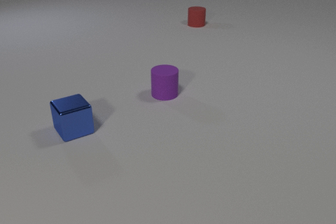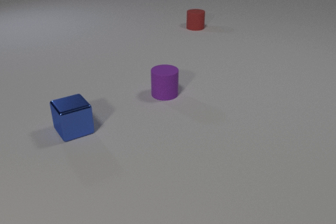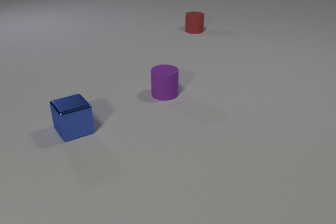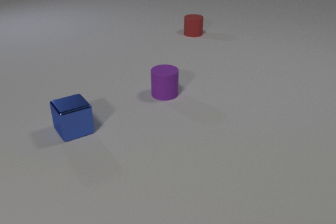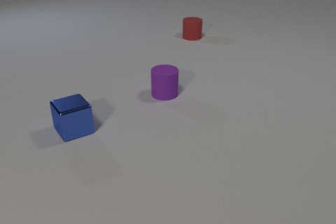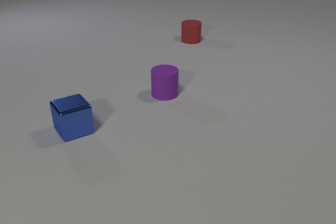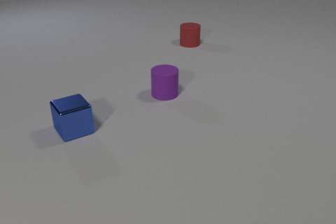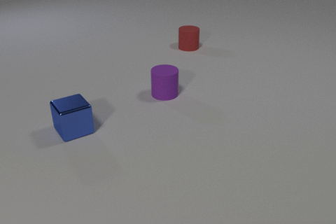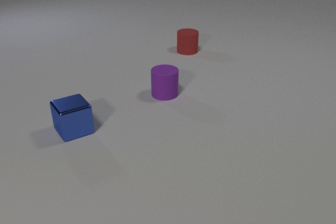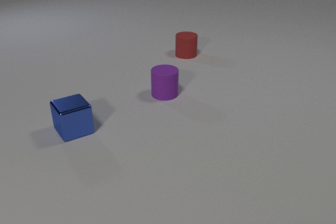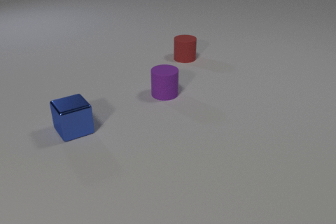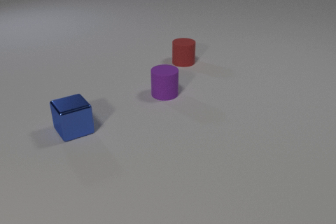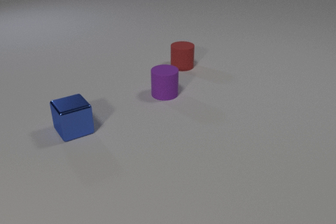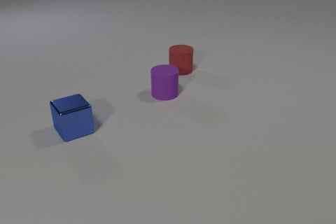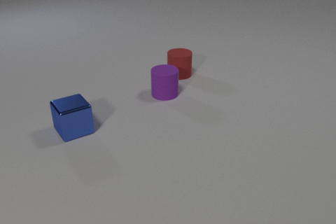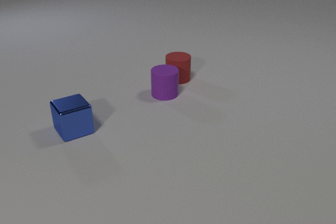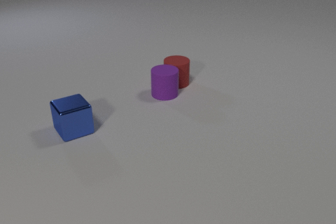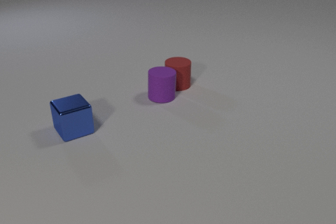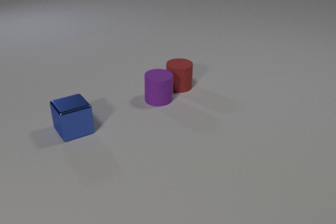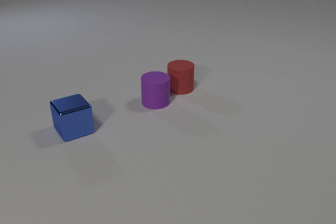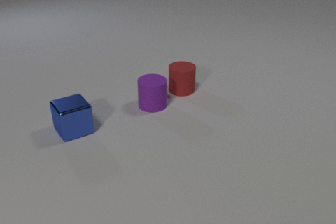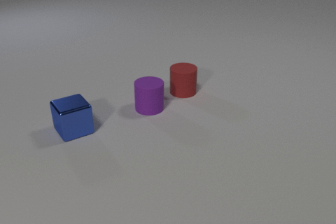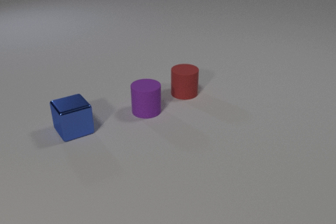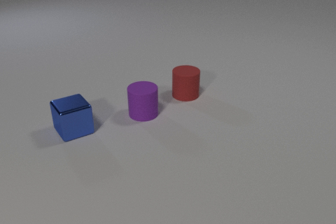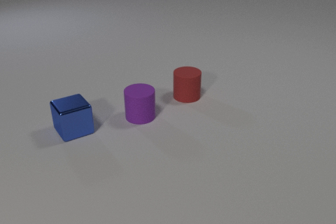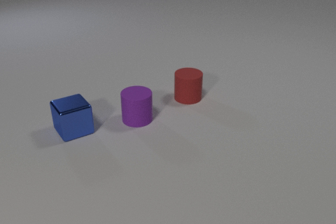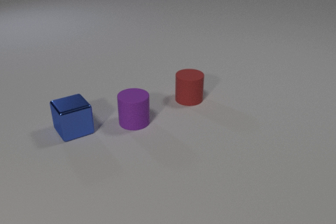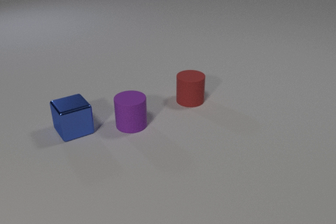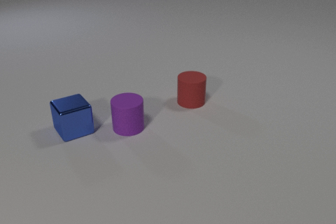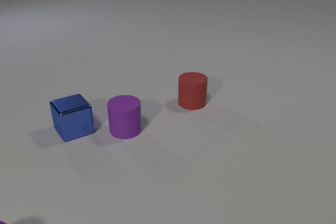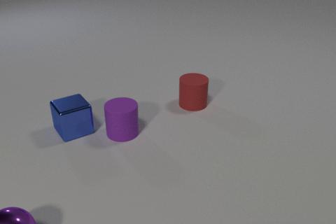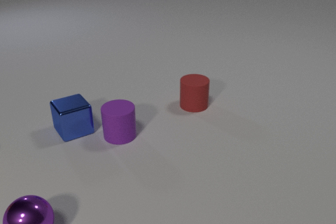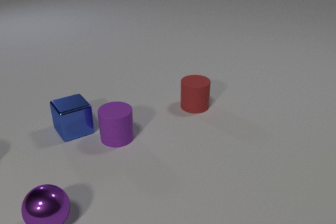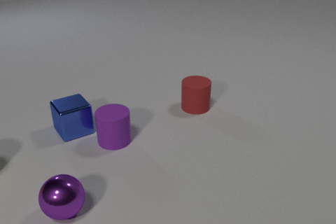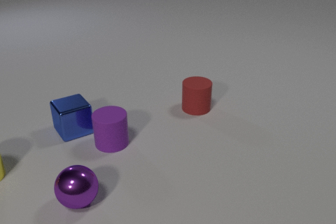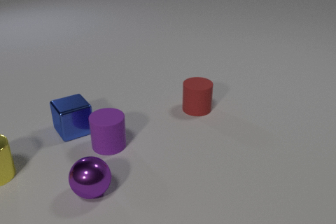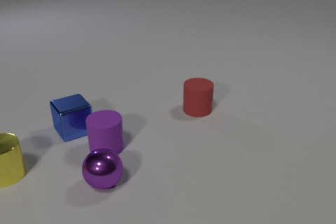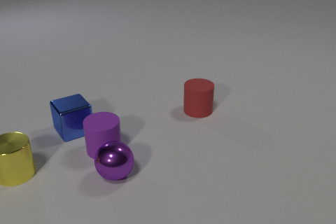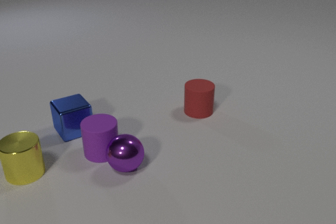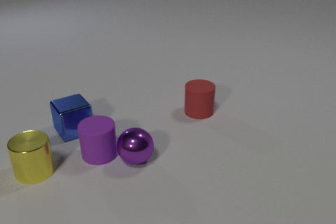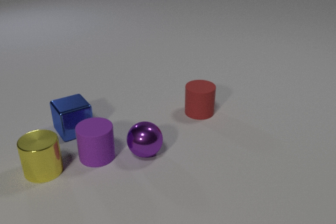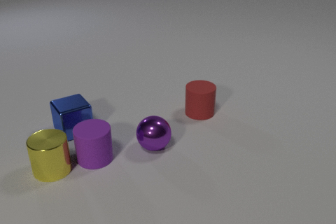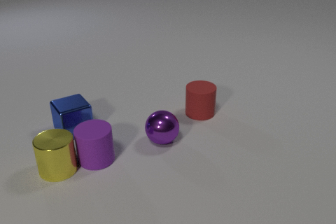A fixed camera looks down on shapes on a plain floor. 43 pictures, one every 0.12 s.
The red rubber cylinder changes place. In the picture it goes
toward the camera.
The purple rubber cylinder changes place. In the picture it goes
toward the camera.
0.00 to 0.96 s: The red rubber cylinder slides toward the camera.
0.96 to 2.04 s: The red rubber cylinder slides toward the camera. The purple rubber cylinder slides toward the camera. The red rubber cylinder and the purple rubber cylinder collide.
2.04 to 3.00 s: The red rubber cylinder slides toward the camera. The purple rubber cylinder slides toward the camera and to the left.
3.00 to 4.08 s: The red rubber cylinder slides toward the camera and to the right. The purple rubber cylinder slides toward the camera and to the left. The yellow metal cylinder comes in at the left edge. The purple metal sphere comes in at the bottom edge, rolls to the right and away from the camera.
4.08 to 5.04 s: The red rubber cylinder slides toward the camera. The purple rubber cylinder slides toward the camera and to the left. The yellow metal cylinder slides to the right. The purple metal sphere rolls away from the camera and to the right. The purple rubber cylinder and the yellow metal cylinder collide.
How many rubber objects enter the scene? 0.
Are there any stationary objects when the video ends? yes.
How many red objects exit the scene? 0.
